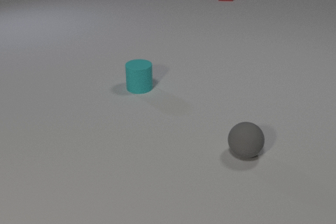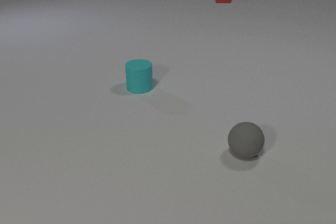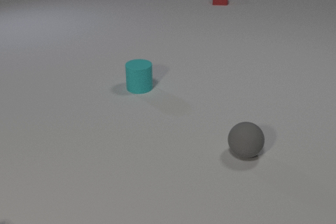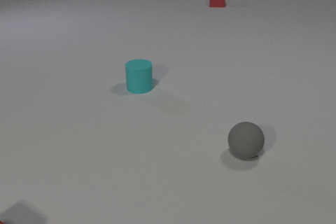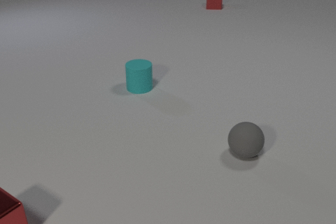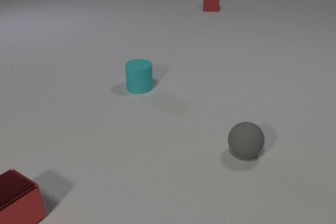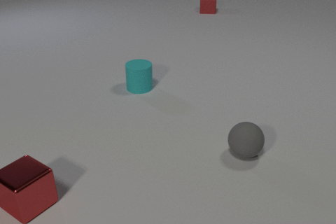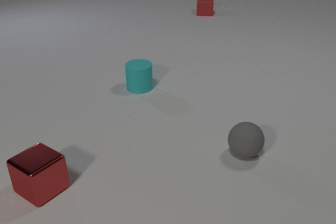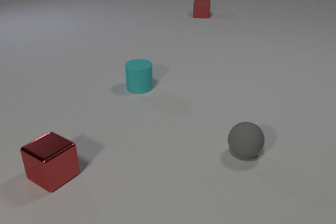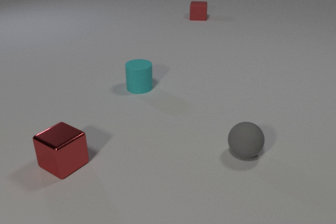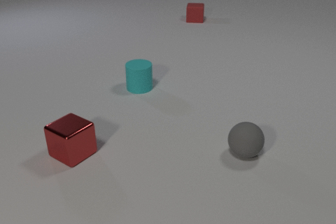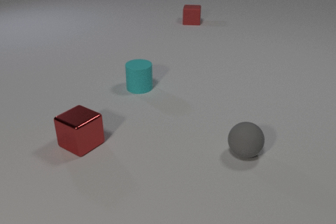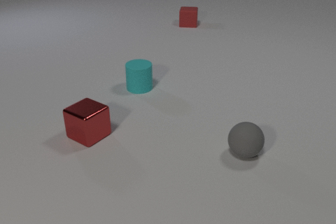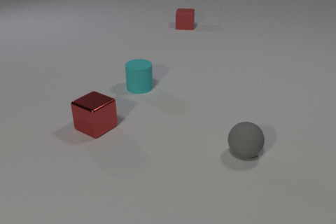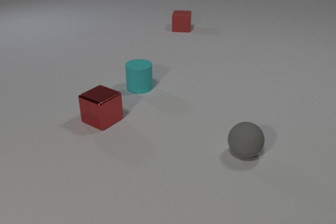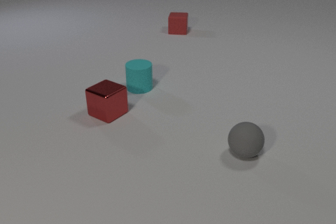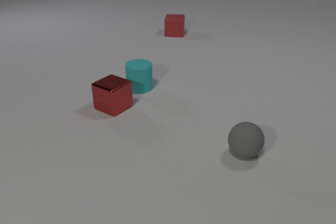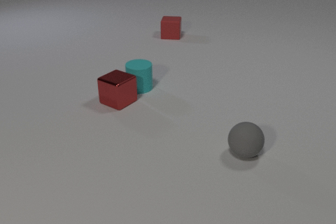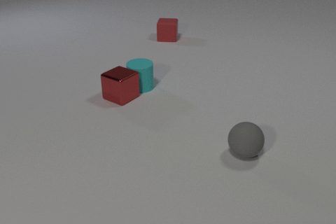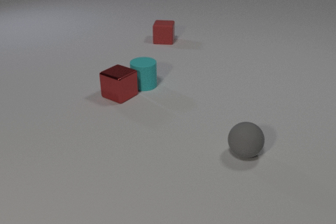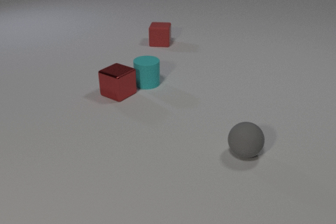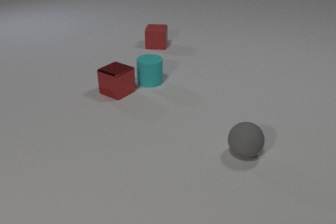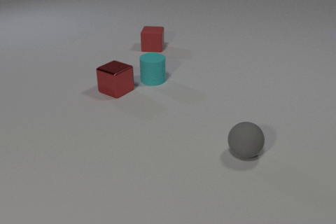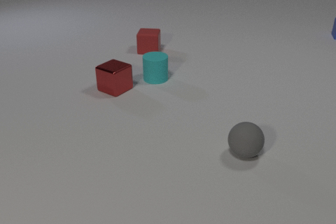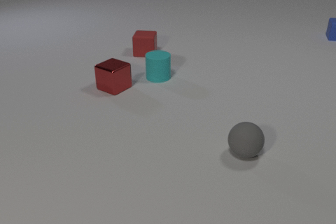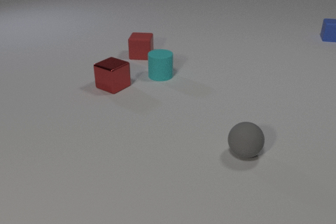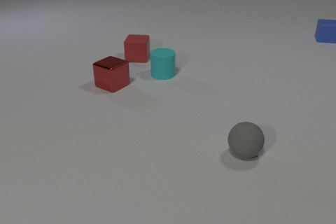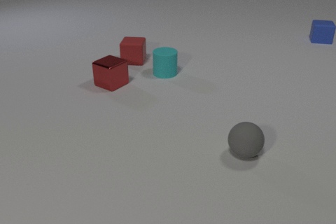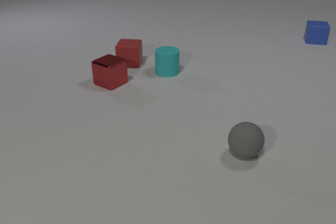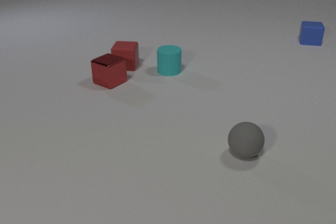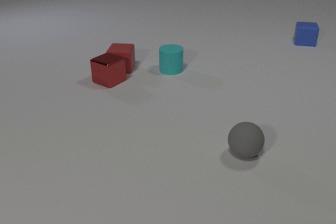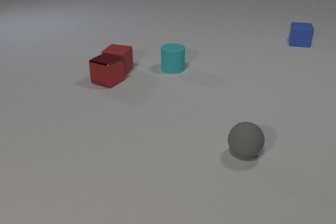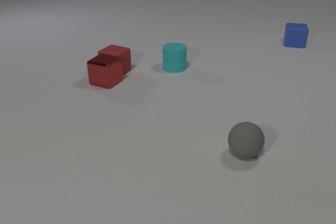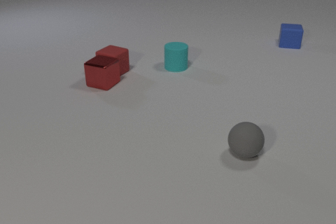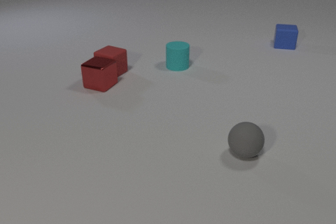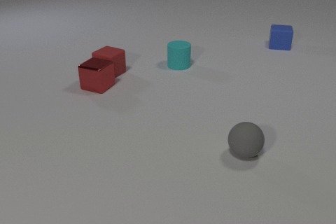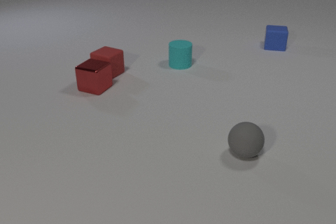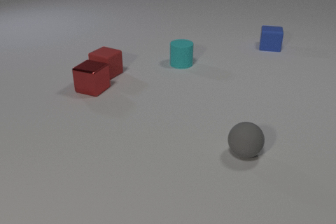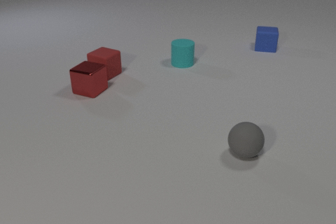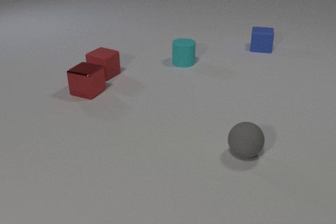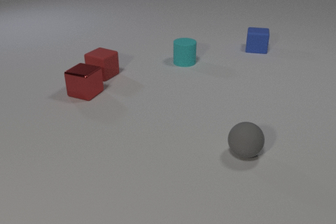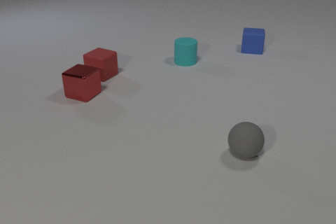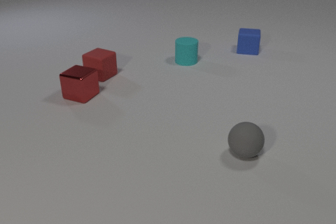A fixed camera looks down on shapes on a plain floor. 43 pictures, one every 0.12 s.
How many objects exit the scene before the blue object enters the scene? 0.
How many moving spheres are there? 0.
Are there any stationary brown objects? no.
0.00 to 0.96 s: The red metal cube comes in at the bottom edge, slides away from the camera and to the right. The red rubber cube slides toward the camera.
0.96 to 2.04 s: The red metal cube slides away from the camera and to the right. The red rubber cube slides toward the camera and to the left.
2.04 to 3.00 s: The red metal cube slides away from the camera. The cyan rubber cylinder slides away from the camera and to the right. The blue rubber cube comes in at the right edge, slides to the left and toward the camera. The red rubber cube slides toward the camera and to the left. The red metal cube and the cyan rubber cylinder collide.
3.00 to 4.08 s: The red metal cube slides to the left. The cyan rubber cylinder slides away from the camera and to the right. The blue rubber cube slides to the left and toward the camera. The red rubber cube slides toward the camera and to the left, spins so that its near face slides to the left, clockwise seen from above. The red metal cube and the red rubber cube collide.
4.08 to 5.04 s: The red metal cube slides toward the camera and to the left. The cyan rubber cylinder slides away from the camera and to the right. The blue rubber cube slides to the left and toward the camera. The red rubber cube slides to the left and toward the camera.
